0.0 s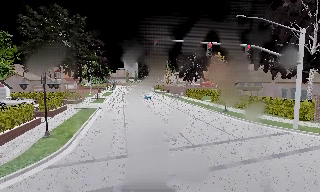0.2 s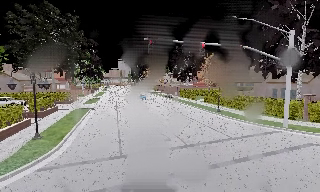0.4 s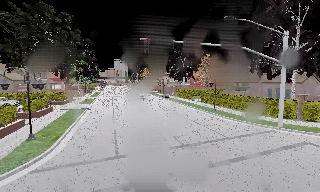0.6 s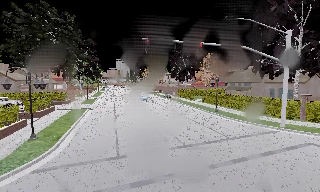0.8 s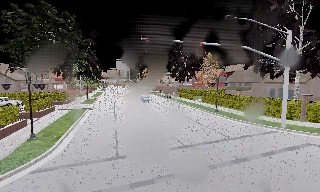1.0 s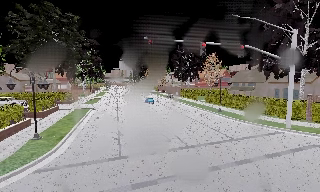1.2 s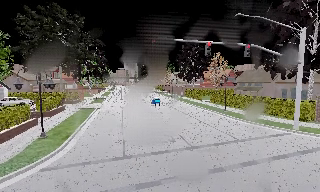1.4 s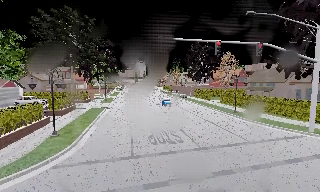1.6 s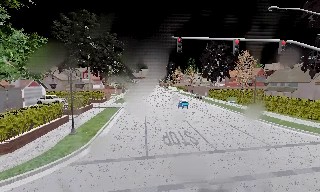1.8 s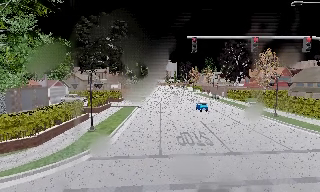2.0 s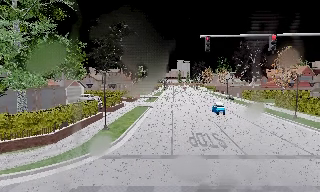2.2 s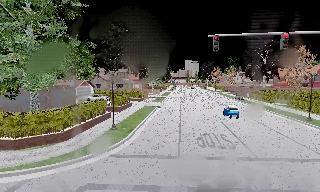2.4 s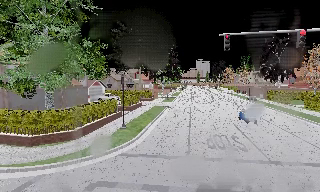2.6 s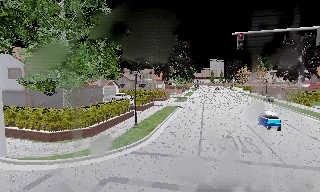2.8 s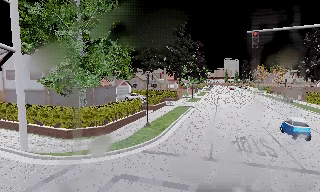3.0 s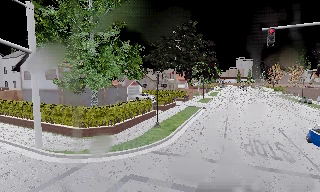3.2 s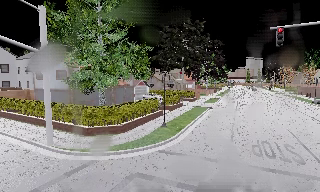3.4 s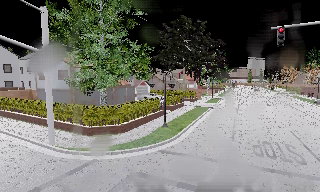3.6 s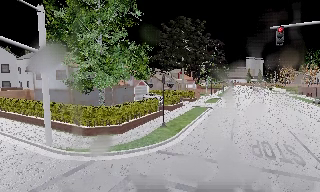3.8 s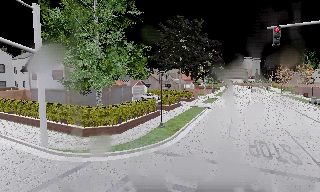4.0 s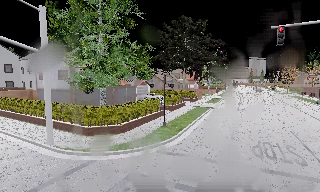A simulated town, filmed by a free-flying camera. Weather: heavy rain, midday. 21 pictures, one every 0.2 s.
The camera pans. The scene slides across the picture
to the right.
The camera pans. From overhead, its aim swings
counterclockwise.
0.0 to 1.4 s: The camera shifts only a little, or ends up much as it began.
1.4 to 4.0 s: The camera pans to its left, which is counterclockwise from overhead, by about 40 degrees. It travels to its right, about 0.5 m.
The film runs backward here.
